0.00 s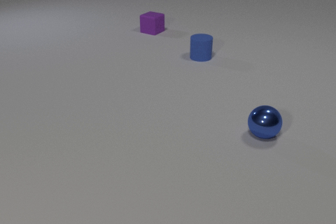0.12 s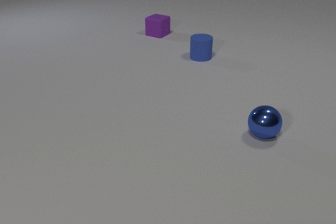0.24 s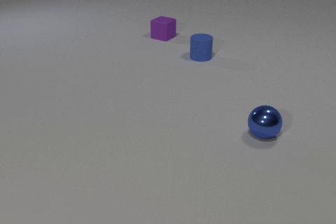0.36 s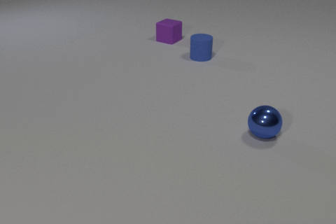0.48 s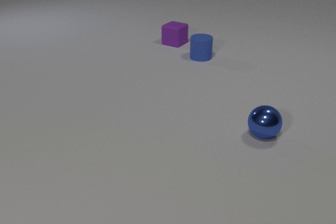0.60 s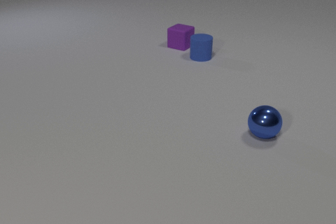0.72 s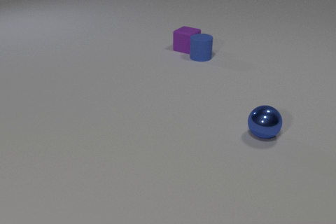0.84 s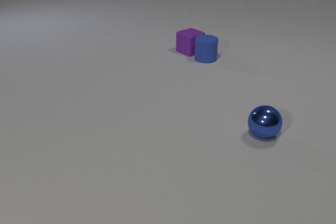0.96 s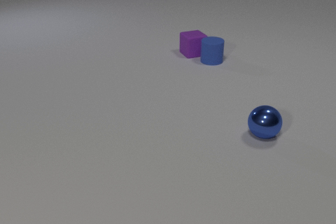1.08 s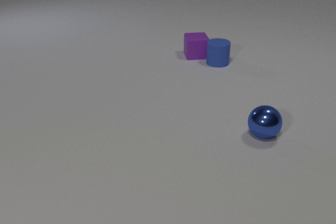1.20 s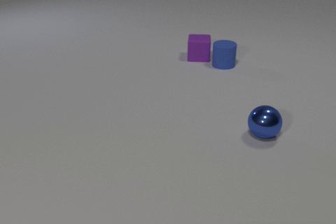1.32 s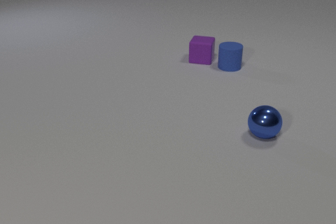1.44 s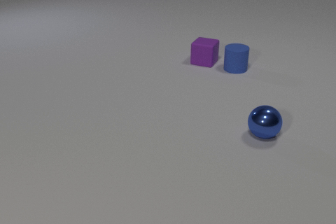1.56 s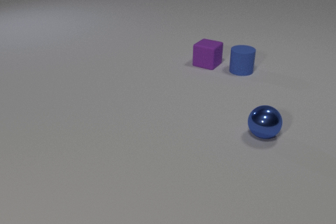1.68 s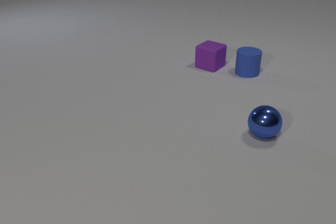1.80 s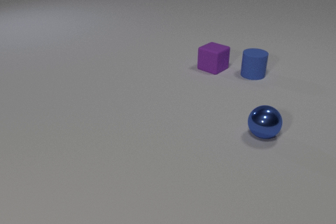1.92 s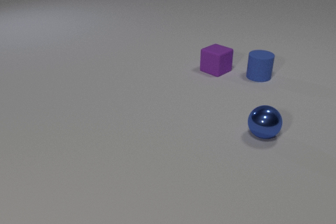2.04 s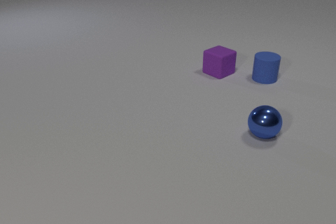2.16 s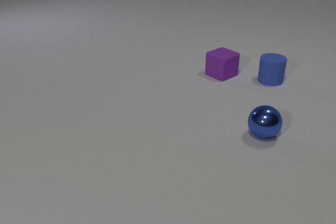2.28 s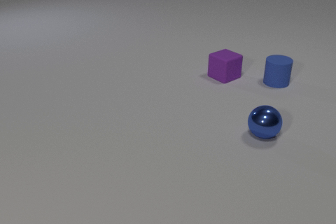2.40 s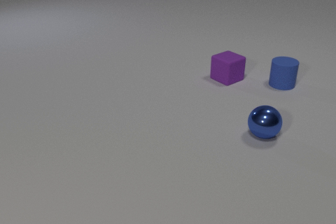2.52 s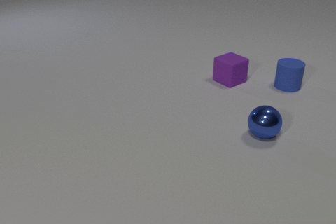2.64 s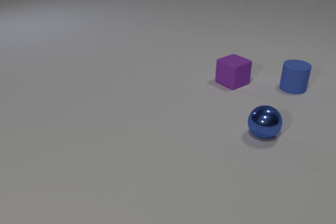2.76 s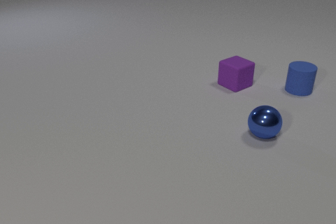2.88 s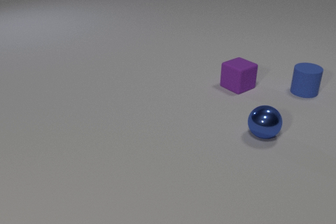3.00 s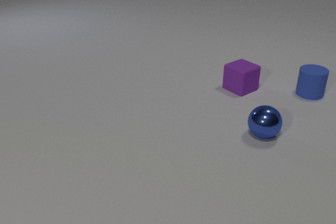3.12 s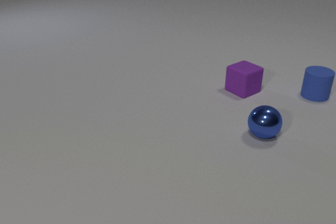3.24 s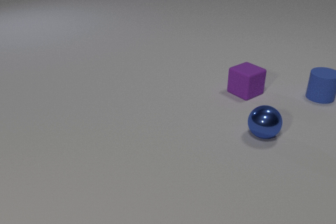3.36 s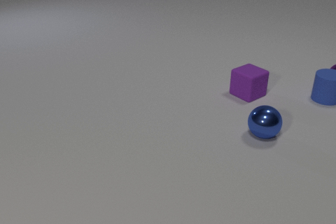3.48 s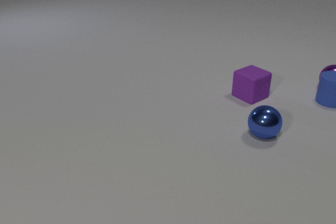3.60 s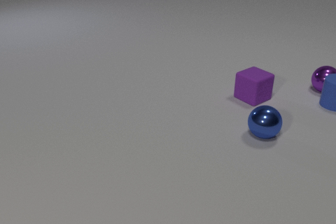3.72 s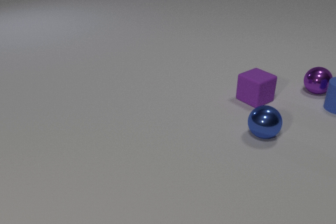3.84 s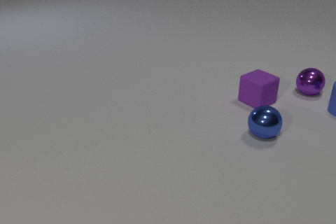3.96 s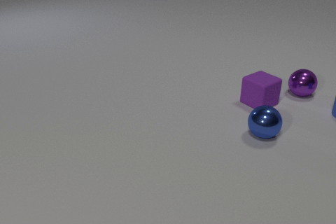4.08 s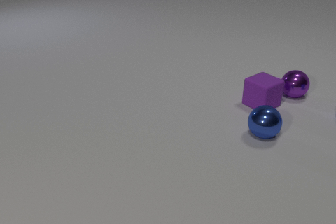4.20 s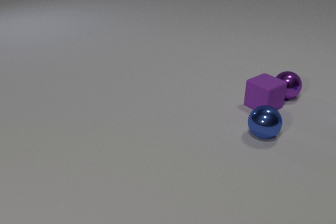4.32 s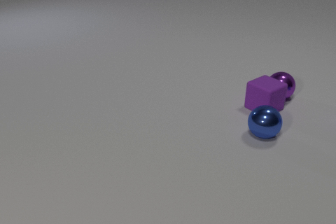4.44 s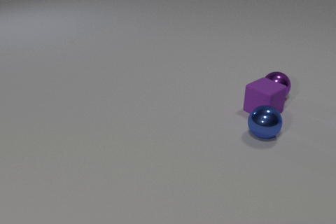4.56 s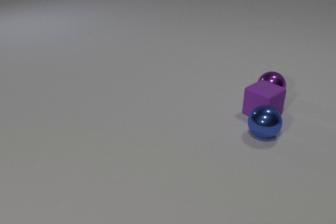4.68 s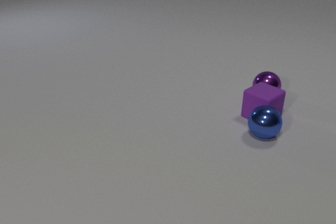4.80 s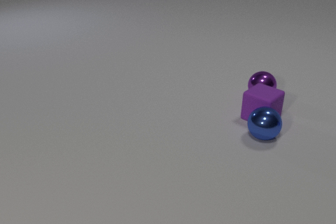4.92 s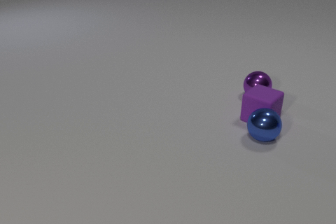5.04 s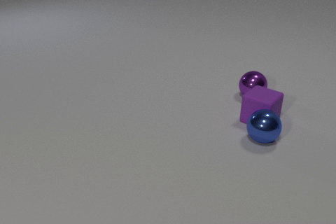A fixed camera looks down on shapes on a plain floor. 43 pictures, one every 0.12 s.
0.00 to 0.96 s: The purple rubber cube slides toward the camera and to the right, spins so that its near face slides to the left, clockwise seen from above. The blue rubber cylinder slides to the right and toward the camera. The purple rubber cube and the blue rubber cylinder collide.
0.96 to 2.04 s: The purple rubber cube slides toward the camera and to the right, spins clockwise seen from above by about 75 degrees, its near face sliding to the left. The blue rubber cylinder slides to the right and toward the camera.
2.04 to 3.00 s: The purple rubber cube slides toward the camera and to the right. The blue rubber cylinder slides to the right and toward the camera.
3.00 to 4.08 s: The purple rubber cube slides toward the camera and to the right. The blue rubber cylinder slides to the right and toward the camera. The purple metal sphere comes in at the right edge, rolls to the left and toward the camera. The blue rubber cylinder and the purple metal sphere collide.
4.08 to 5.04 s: The purple rubber cube slides toward the camera. The purple metal sphere rolls to the left. The blue metal sphere rolls toward the camera. The purple rubber cube and the purple metal sphere collide. The purple rubber cube and the blue metal sphere collide.
What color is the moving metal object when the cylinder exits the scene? purple.
How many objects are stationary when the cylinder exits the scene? 1.
What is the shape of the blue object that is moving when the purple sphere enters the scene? cylinder.
